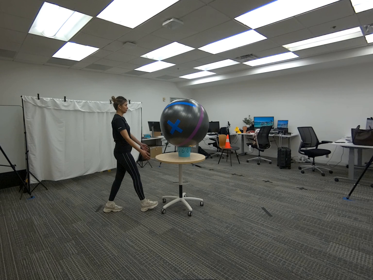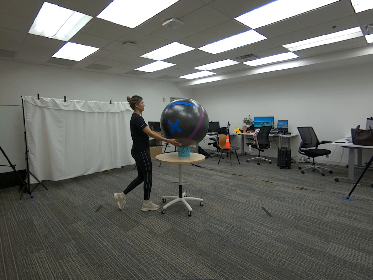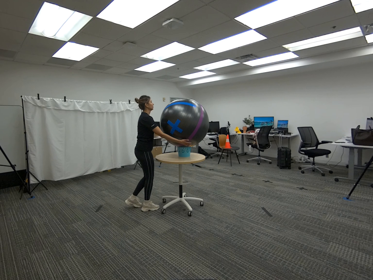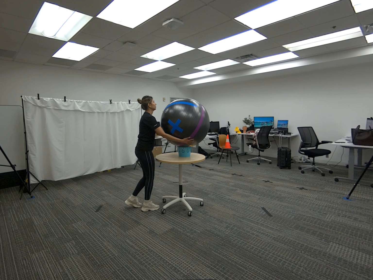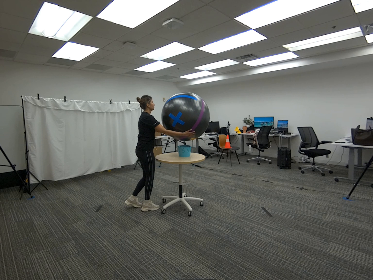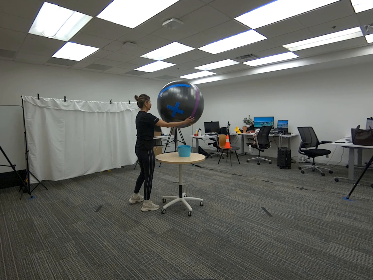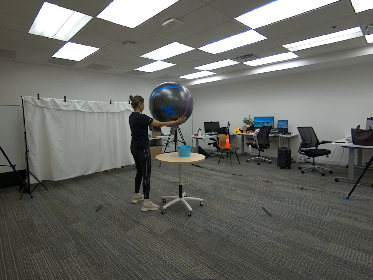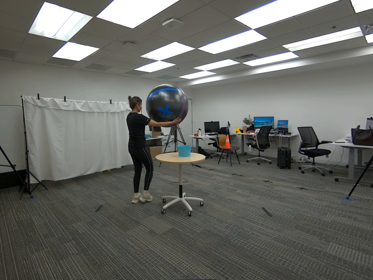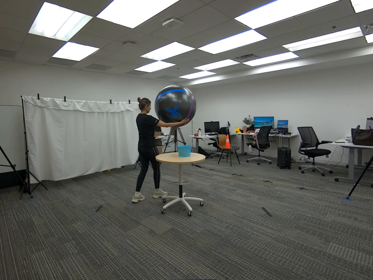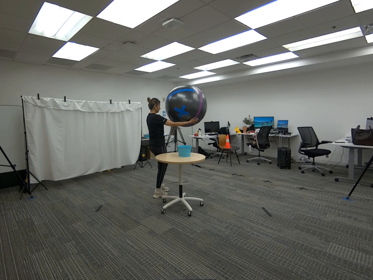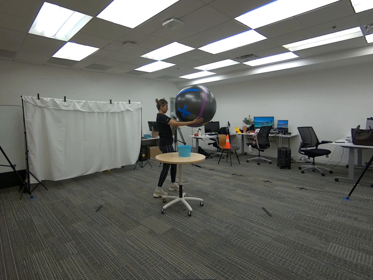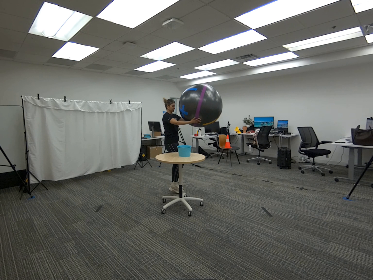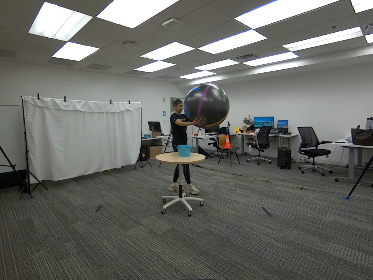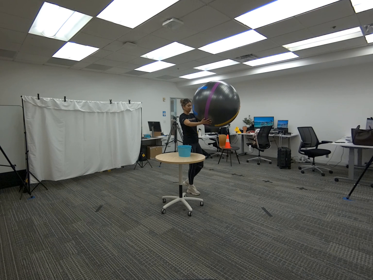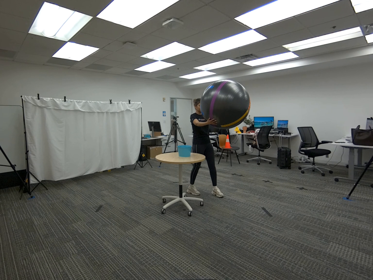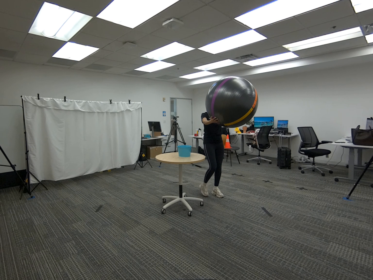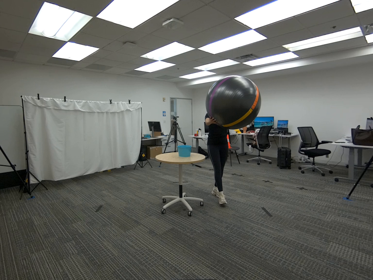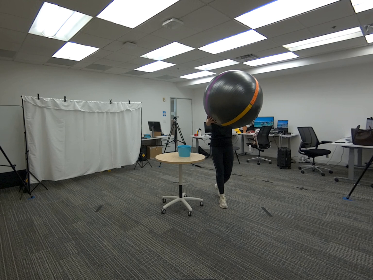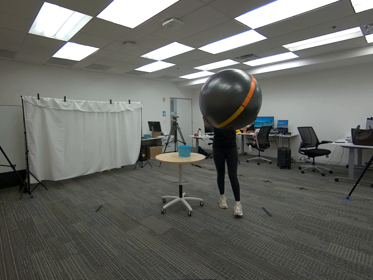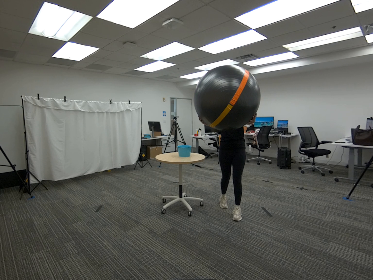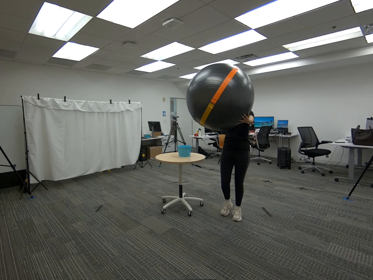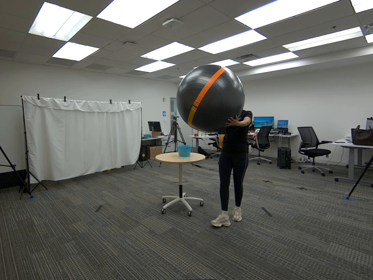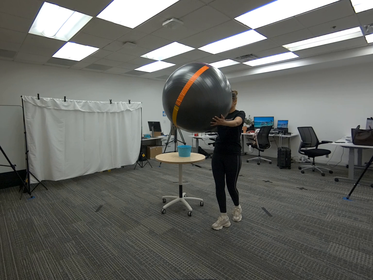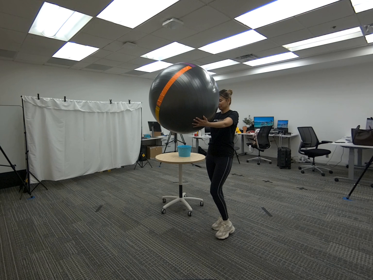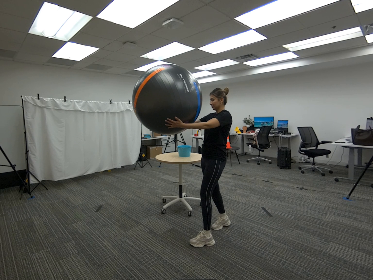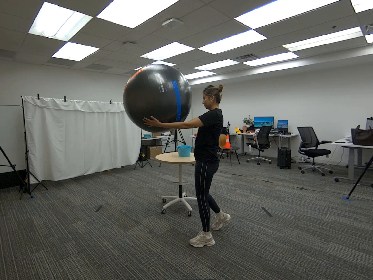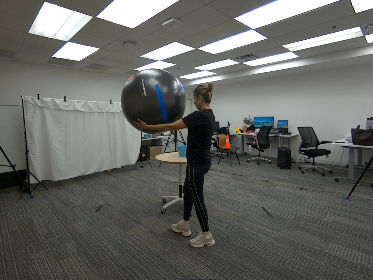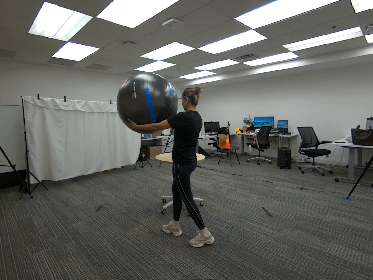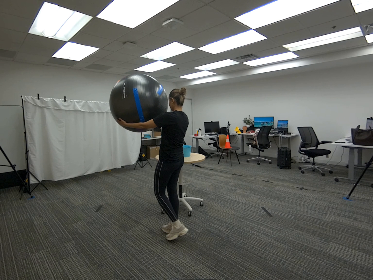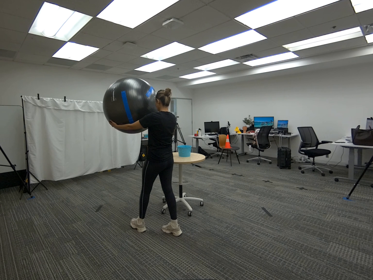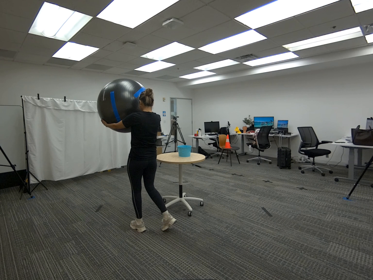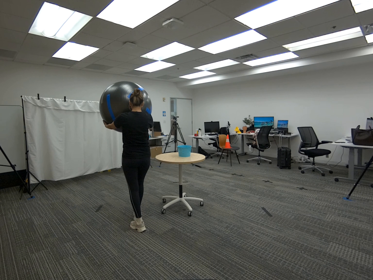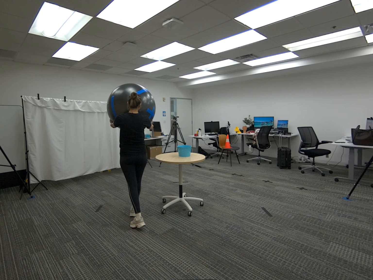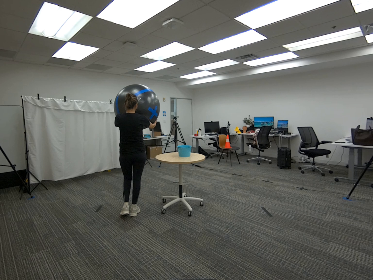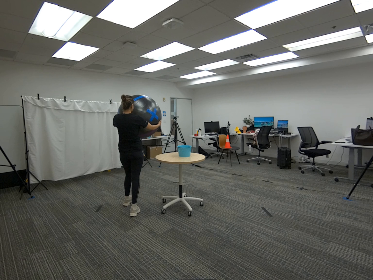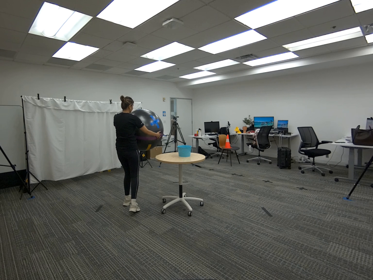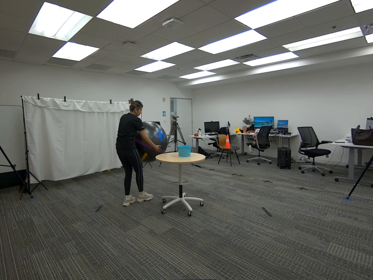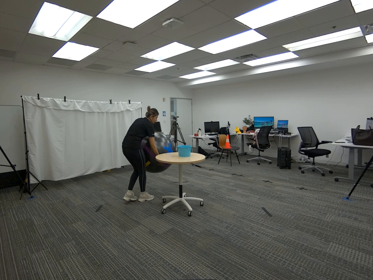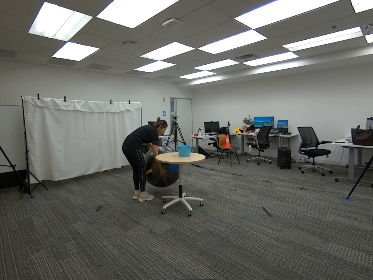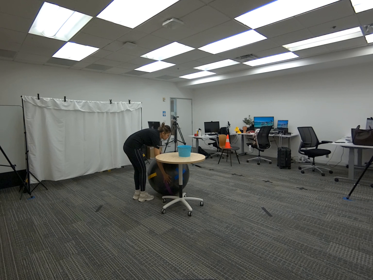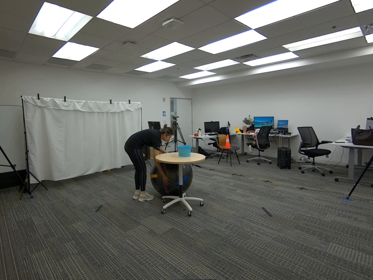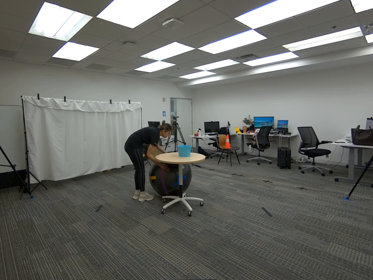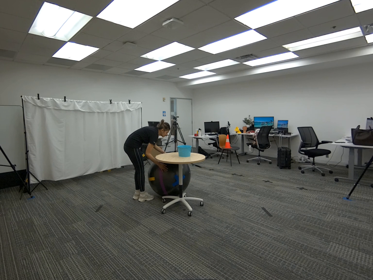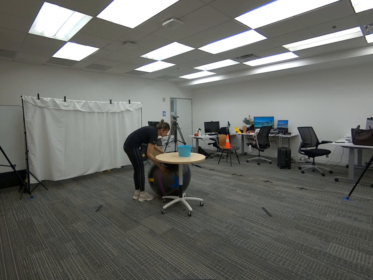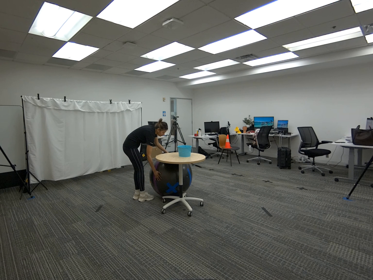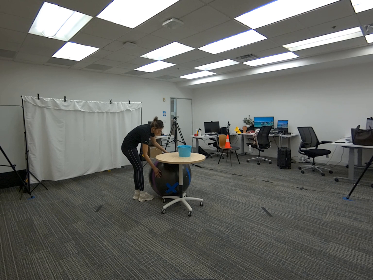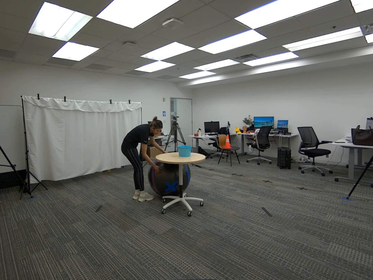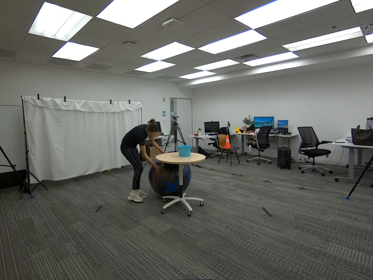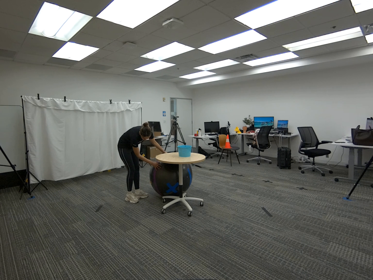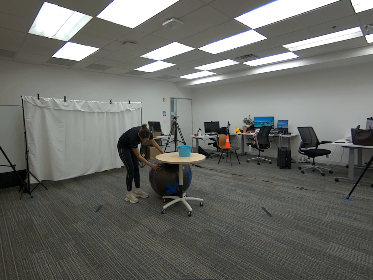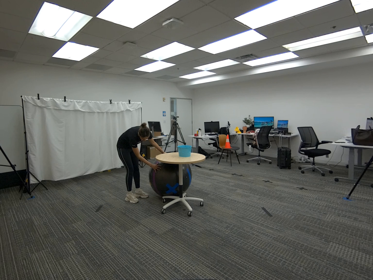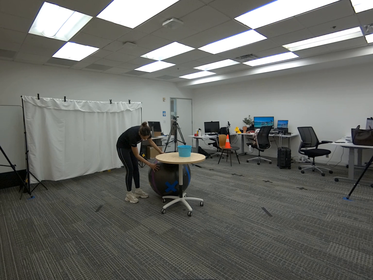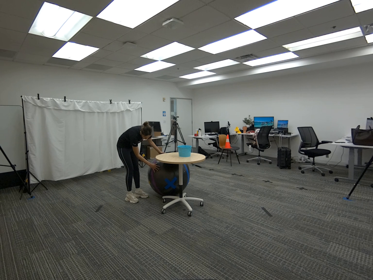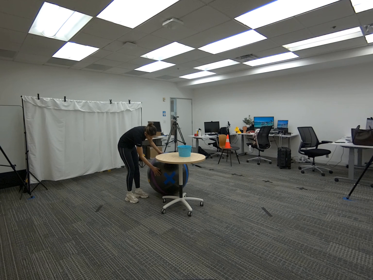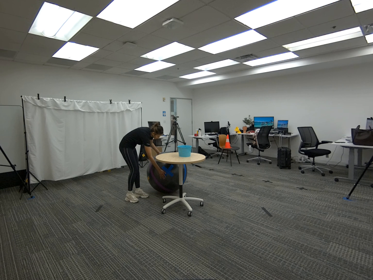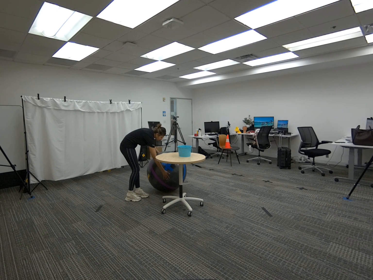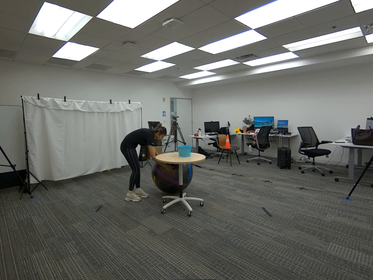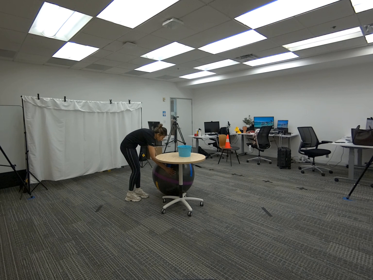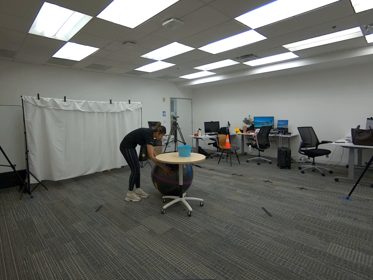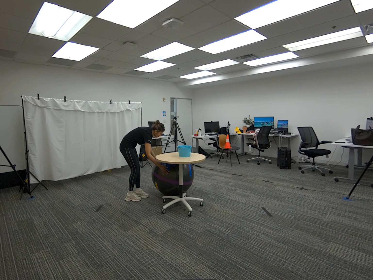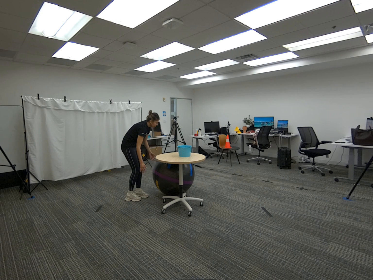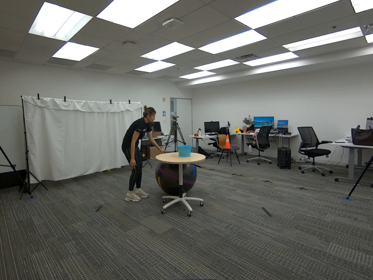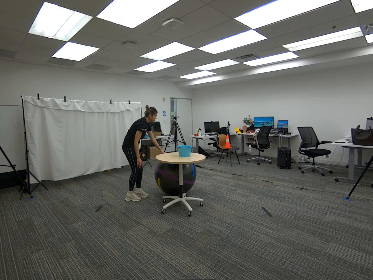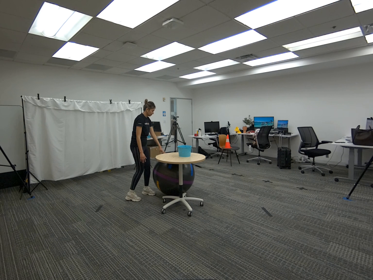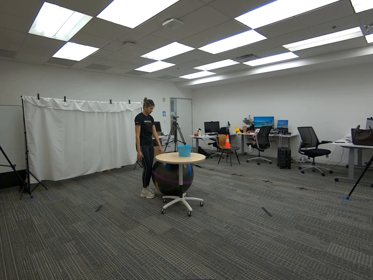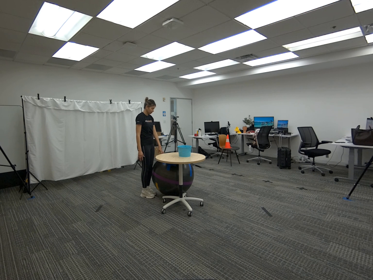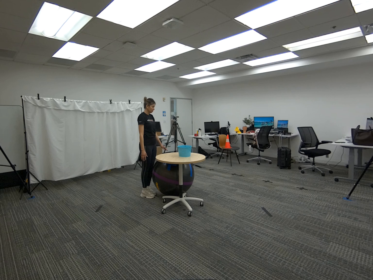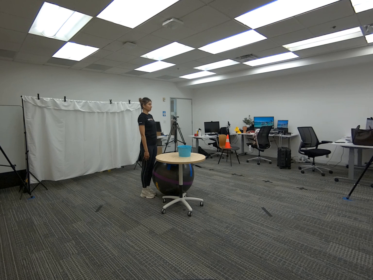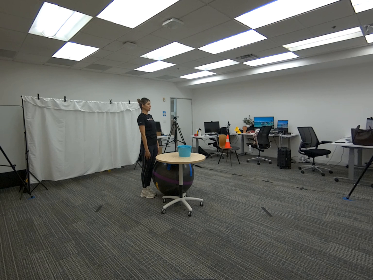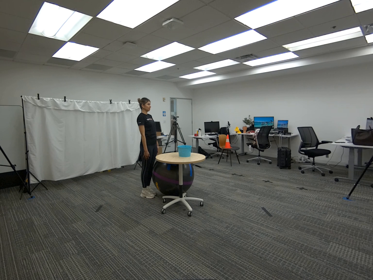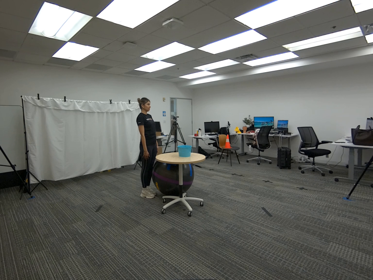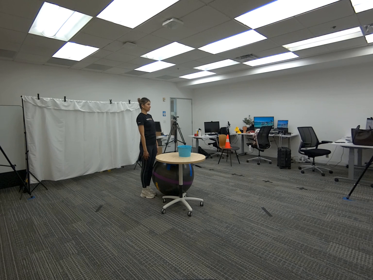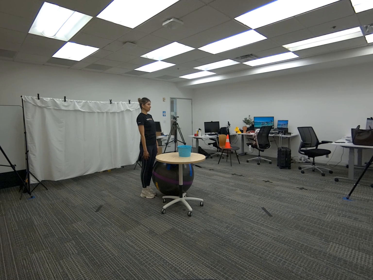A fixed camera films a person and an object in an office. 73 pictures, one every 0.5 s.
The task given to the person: Walk over to the yoga ball on the round table sitting on the blue basket and place on the ground.
